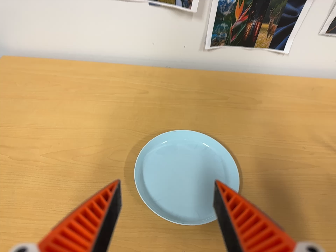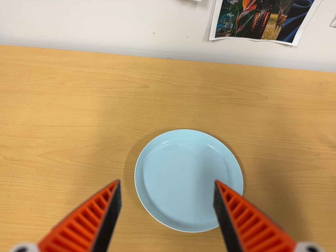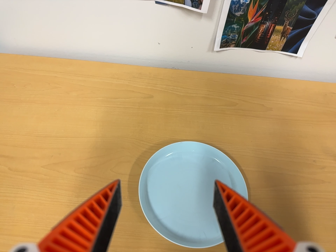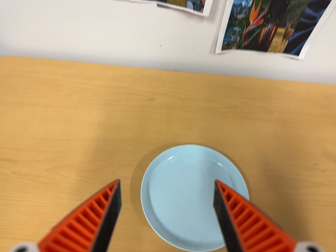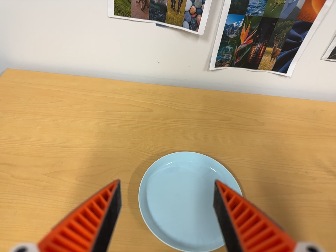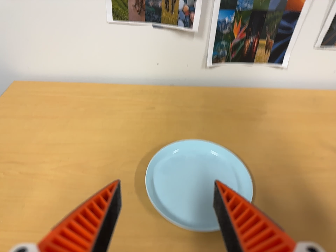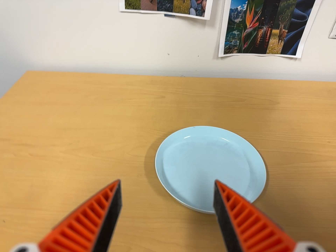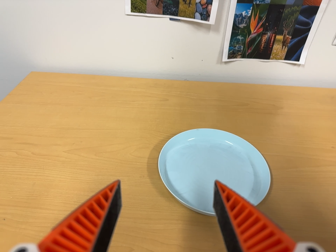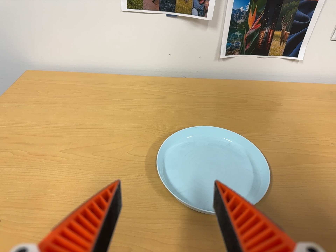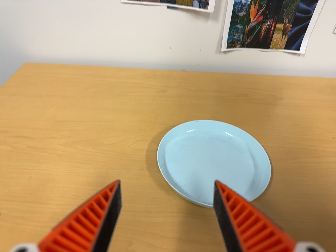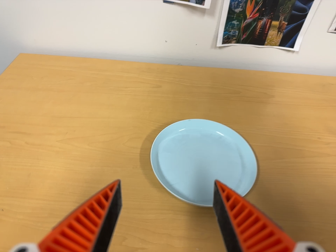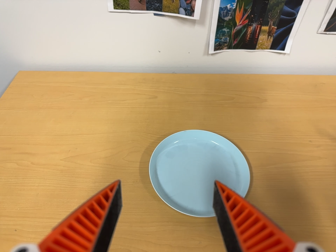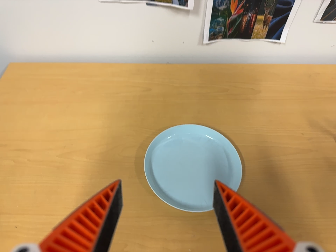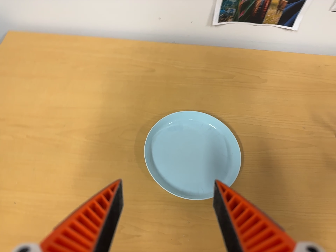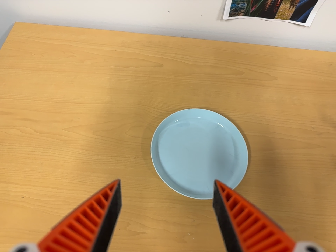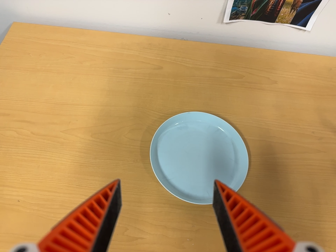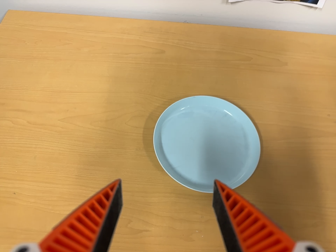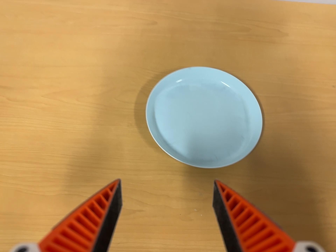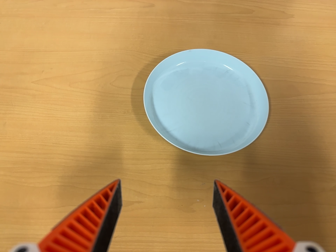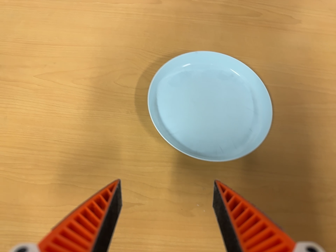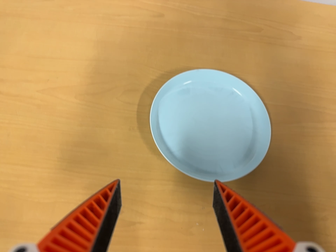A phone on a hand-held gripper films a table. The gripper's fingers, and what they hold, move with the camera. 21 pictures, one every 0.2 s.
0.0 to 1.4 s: The camera travels toward the bottom of its view, about 9 cm. Its aim tips toward the top of its view by about 10 degrees.
1.4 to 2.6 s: The camera travels toward the top of its view, about 12 cm. Its aim tips toward the bottom of its view by about 20 degrees.
2.6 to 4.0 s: The camera travels forward, about 10 cm, so what stands in front looms larger. Its aim tips toward the bottom of its view by about 10 degrees, and the scene shifts upward.
The film runs forward here.
